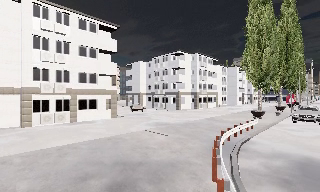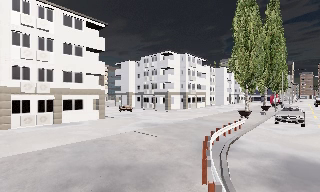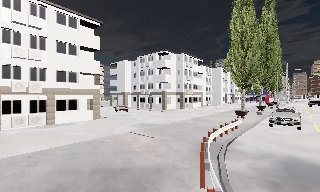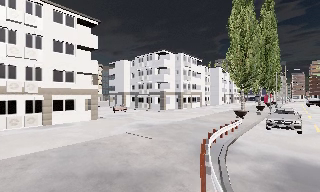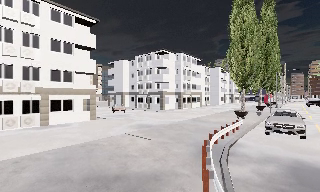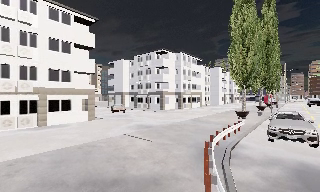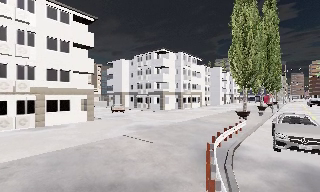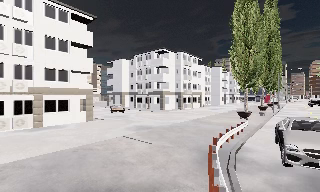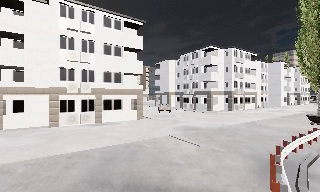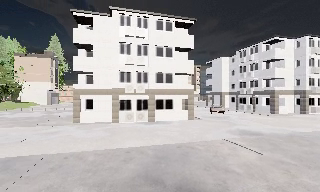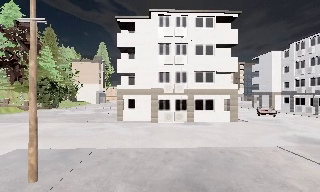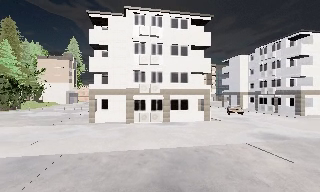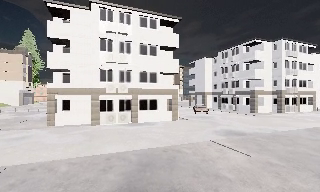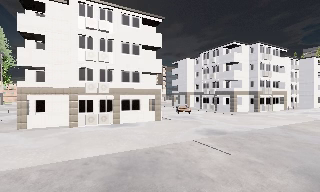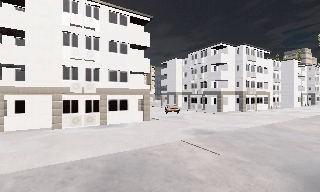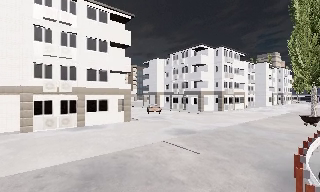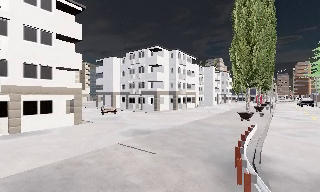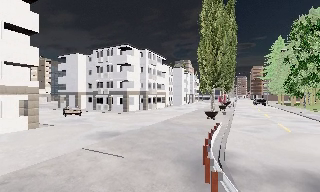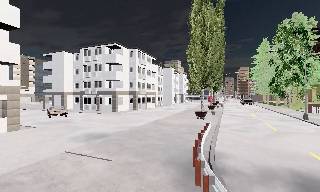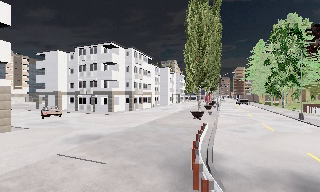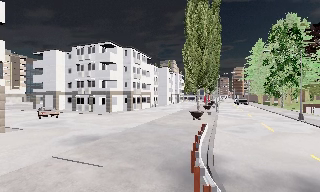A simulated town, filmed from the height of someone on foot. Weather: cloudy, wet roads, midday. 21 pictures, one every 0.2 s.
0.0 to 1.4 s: The camera travels forward, about 1.5 m, so what stands in front looms larger.
1.4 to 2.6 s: The camera swings to its left by about 20 degrees, and the scene slides to the right. It travels forward, about 1 m, so what stands in front looms larger.
2.6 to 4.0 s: The camera swings to its right by about 40 degrees, and the scene slides to the left. It travels forward, about 1.5 m.
The film runs forward here.
